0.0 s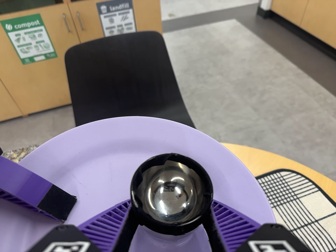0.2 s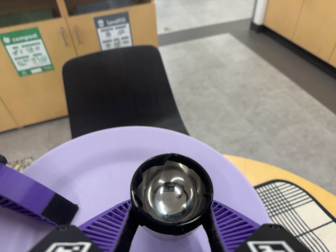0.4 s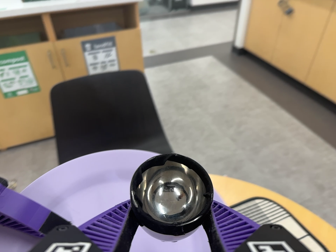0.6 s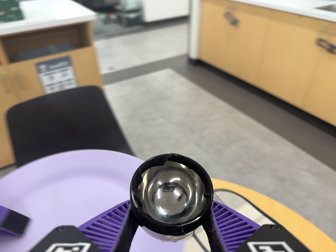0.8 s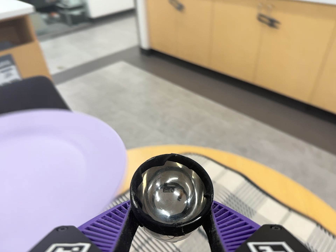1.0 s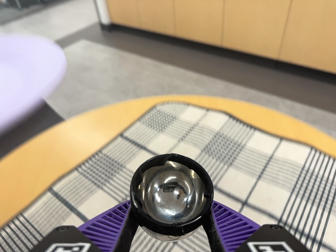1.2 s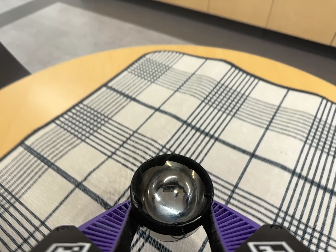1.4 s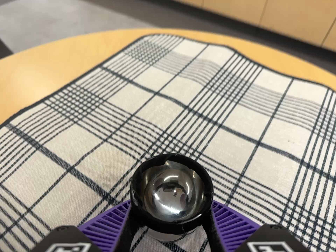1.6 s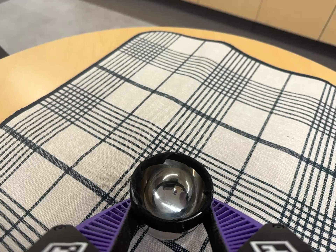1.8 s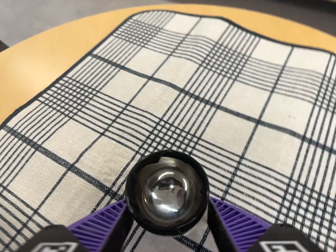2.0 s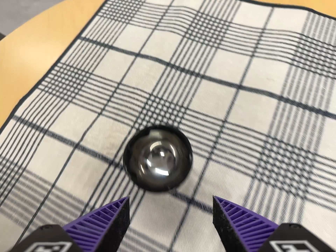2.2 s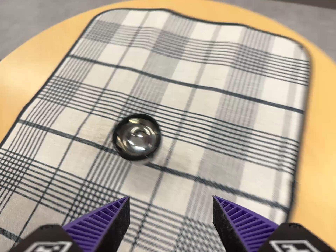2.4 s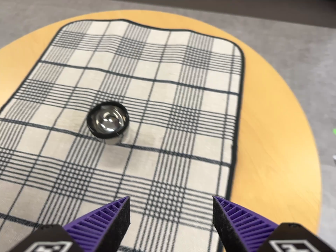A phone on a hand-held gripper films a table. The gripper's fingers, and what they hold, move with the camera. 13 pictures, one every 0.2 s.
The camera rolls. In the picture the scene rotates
counterclockwise.
The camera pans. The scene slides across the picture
to the left.
0.0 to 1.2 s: The camera pans to its right by about 30 degrees. It travels toward the bottom of its view, about 20 cm, so close, fixed things drift upward. It rolls about its line of sight by about 20 degrees, and the scene rotates counterclockwise.
1.2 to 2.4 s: The camera swings to its right by about 10 degrees, and the scene slides to the left. It travels backward and toward the bottom of its view, about 22 cm, so what stands in front gets smaller. Its aim tips toward the bottom of its view by about 10 degrees, and the scene shifts upward. It rolls about its line of sight by about 20 degrees, and the scene rotates counterclockwise.
The film runs forward here.
